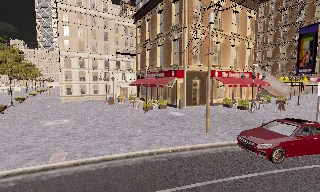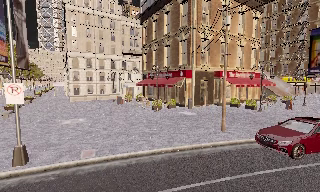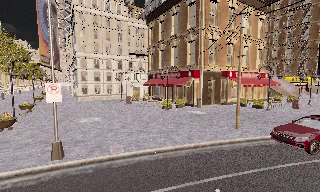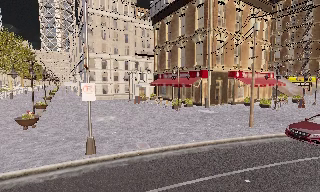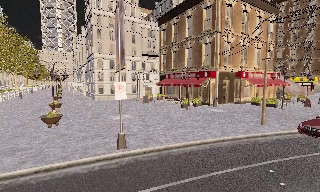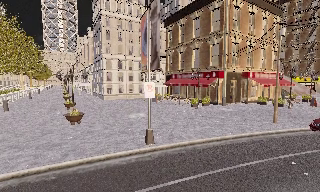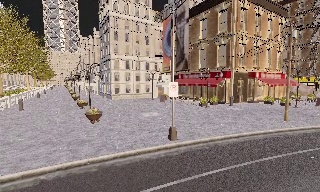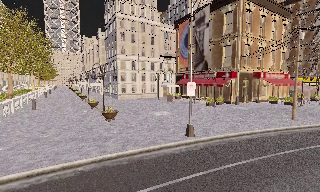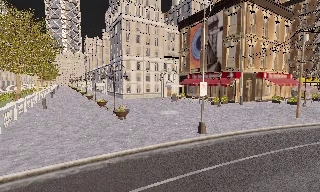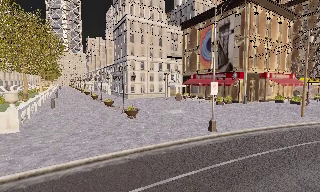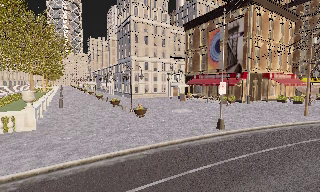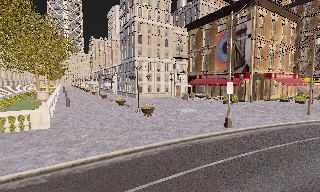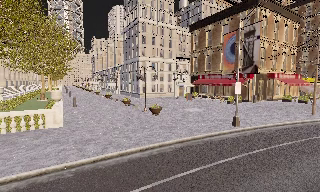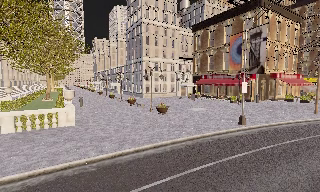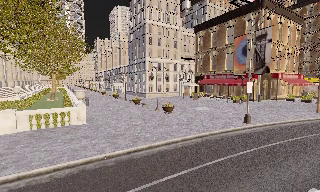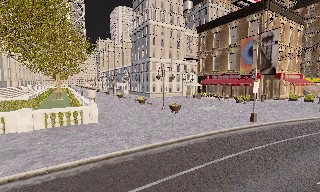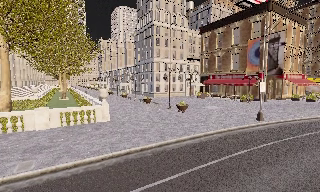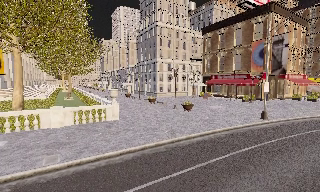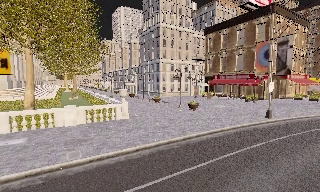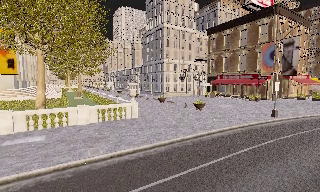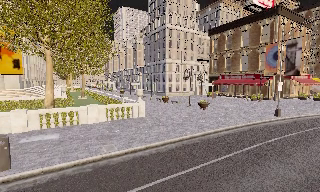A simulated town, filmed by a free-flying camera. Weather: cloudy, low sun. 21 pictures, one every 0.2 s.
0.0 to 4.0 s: The camera travels to its left and backward, about 19 m, so close, fixed things drift to the right.
The film runs forward here.
